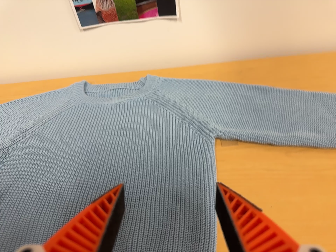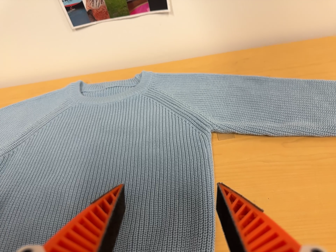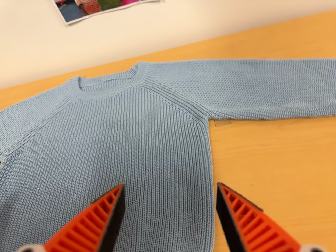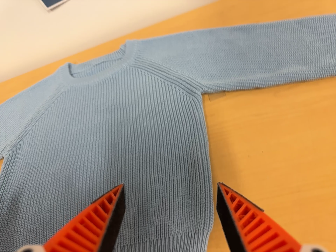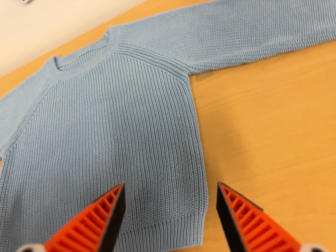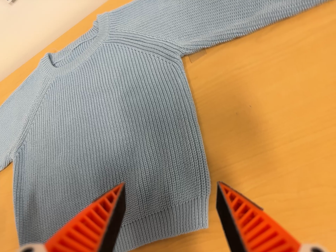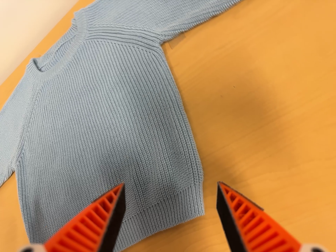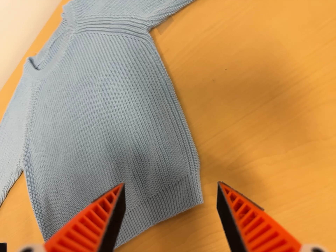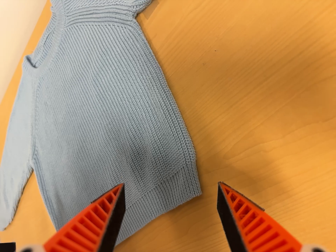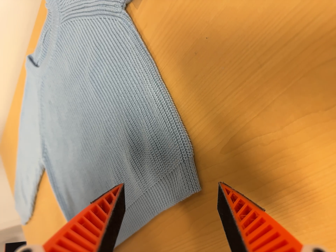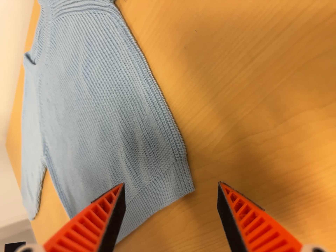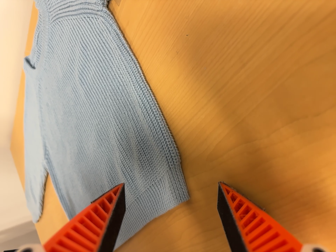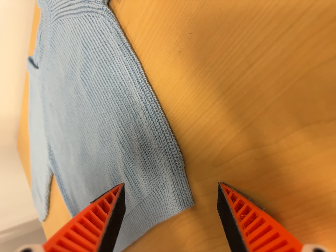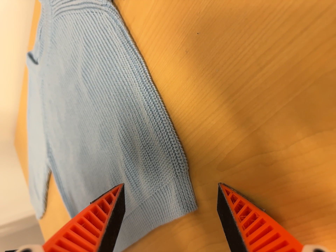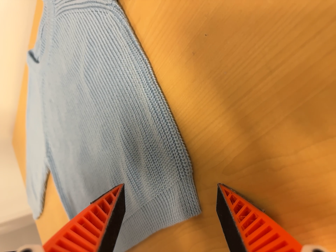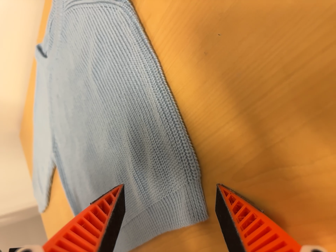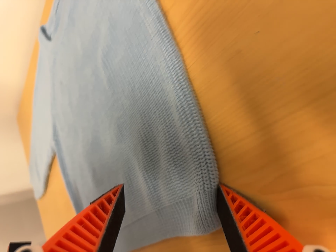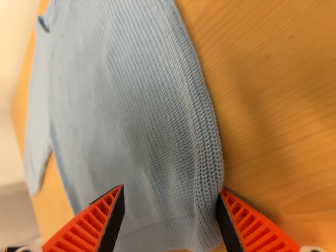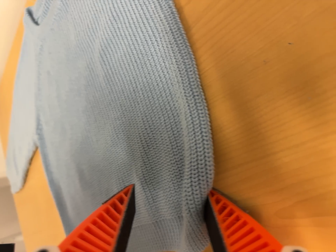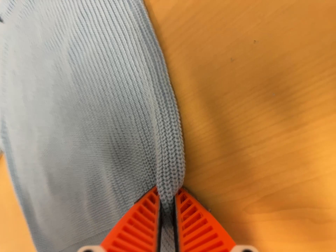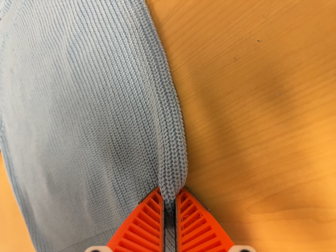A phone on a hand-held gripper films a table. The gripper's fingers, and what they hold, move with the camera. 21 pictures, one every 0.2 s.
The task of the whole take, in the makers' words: fold up.
0.0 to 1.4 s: The camera pans to its left by about 15 degrees. It travels to its right, about 14 cm. Its aim tips toward the bottom of its view by about 25 degrees, and the scene shifts upward. It rolls about its line of sight by about 35 degrees, and the scene rotates counterclockwise.
1.4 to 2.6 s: The camera pans to its left by about 15 degrees. It travels to its right, forward and toward the top of its view, about 12 cm. Its aim tips toward the bottom of its view by about 10 degrees. It rolls about its line of sight by about 10 degrees, and the scene rotates counterclockwise.
2.6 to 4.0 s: The camera pans to its right by about 10 degrees. It travels to its left and forward, about 8 cm.
The film runs forward here.
